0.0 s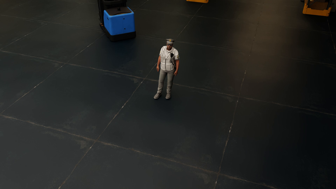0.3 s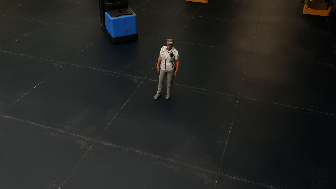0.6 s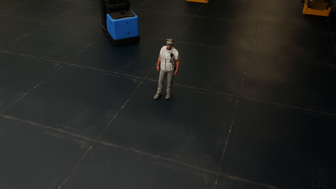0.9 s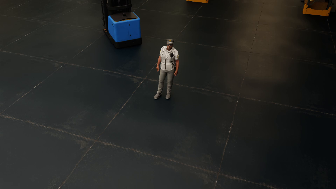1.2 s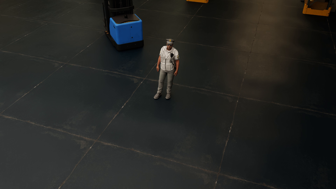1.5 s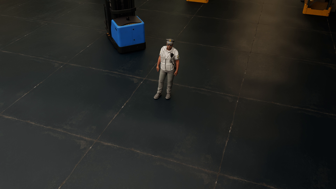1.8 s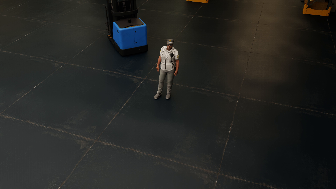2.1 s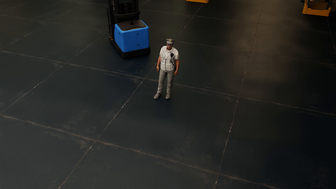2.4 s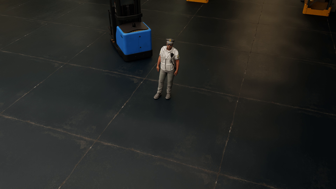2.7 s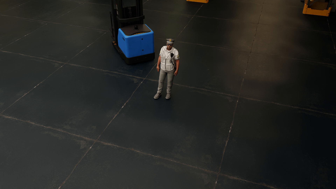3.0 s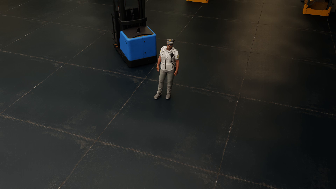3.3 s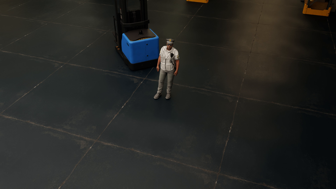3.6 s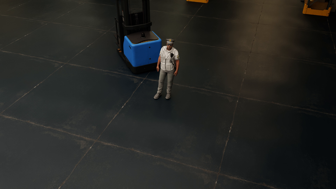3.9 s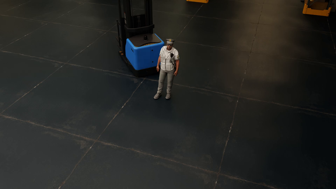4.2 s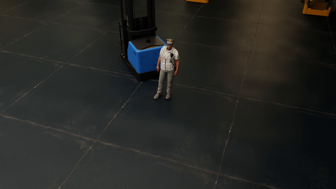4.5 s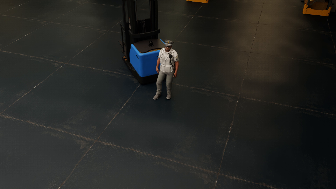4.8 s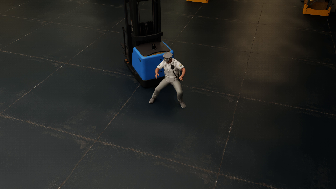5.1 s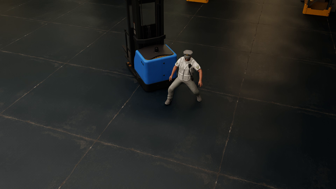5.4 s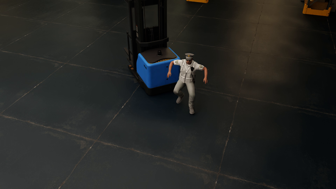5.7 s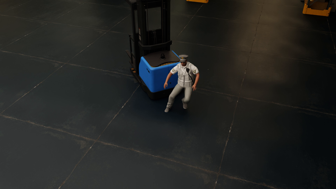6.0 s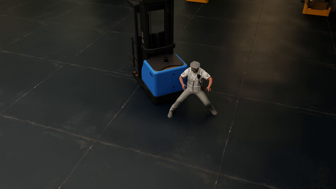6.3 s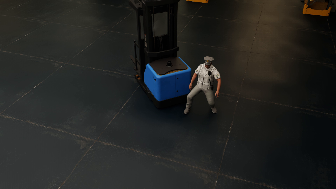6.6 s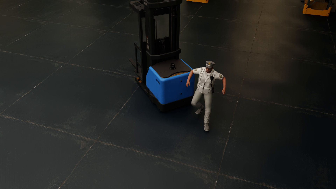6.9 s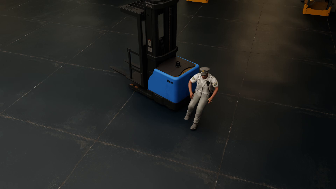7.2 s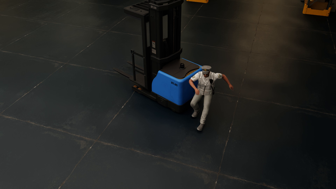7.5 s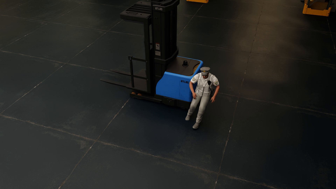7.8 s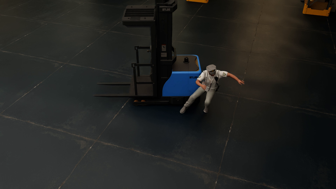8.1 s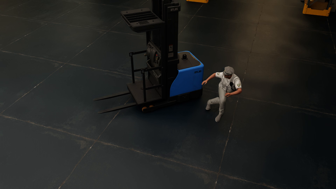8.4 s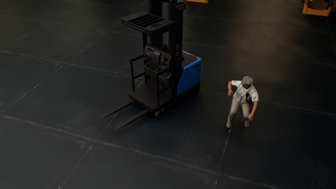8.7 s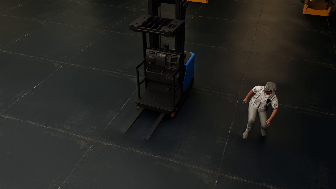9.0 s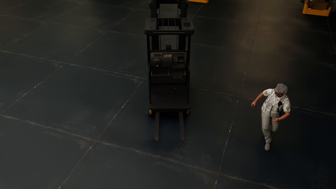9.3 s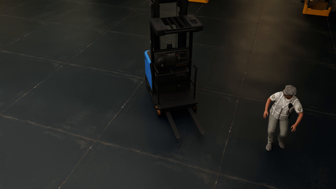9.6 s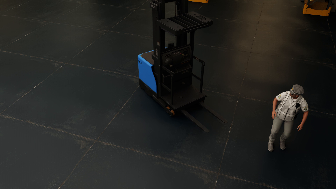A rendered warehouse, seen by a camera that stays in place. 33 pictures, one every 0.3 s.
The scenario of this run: Near miss between a forklift and a person.
